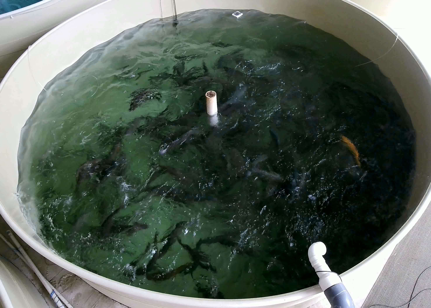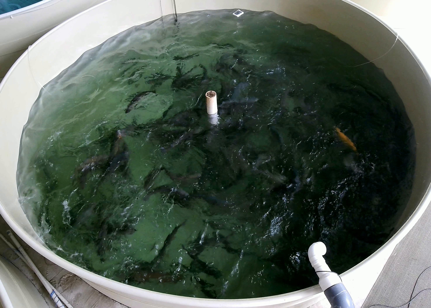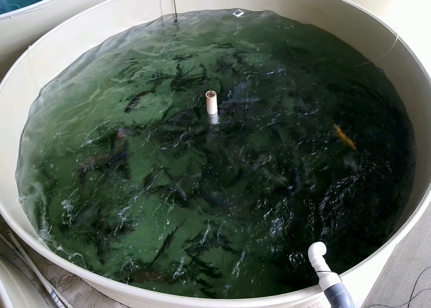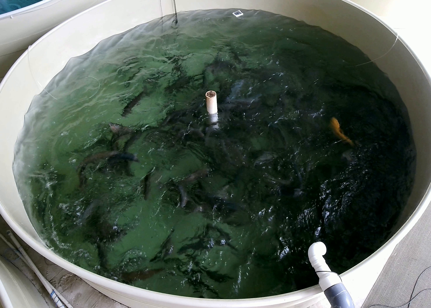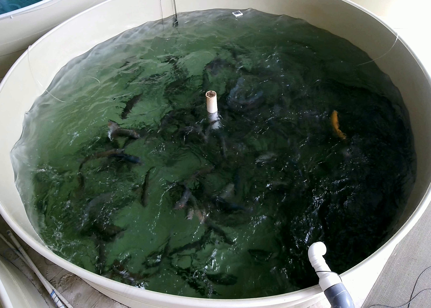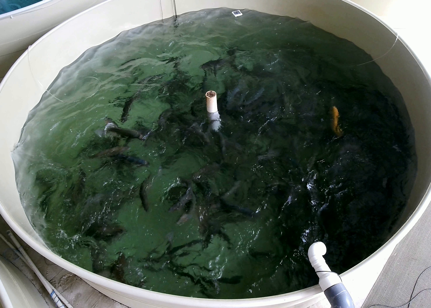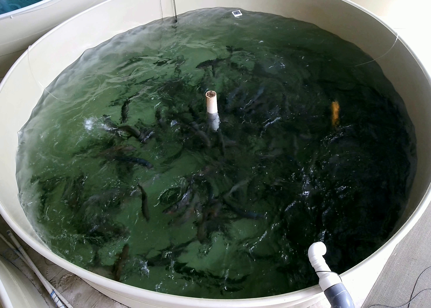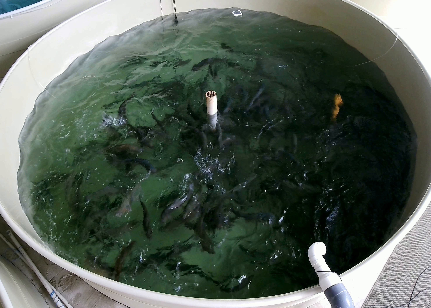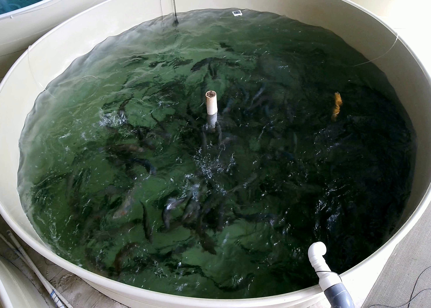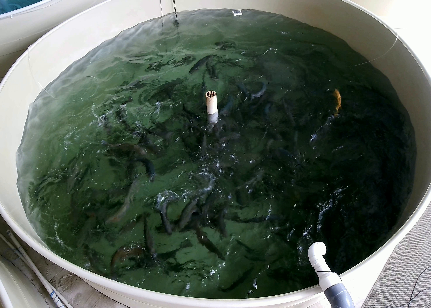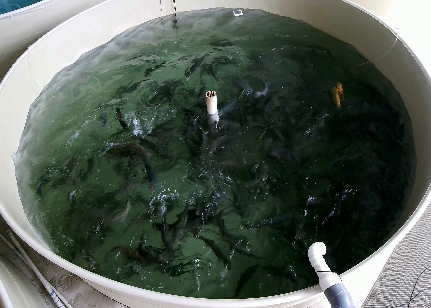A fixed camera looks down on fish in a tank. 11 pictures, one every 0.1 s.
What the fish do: Strong feeding.
